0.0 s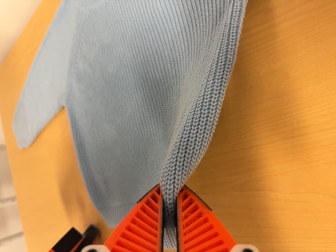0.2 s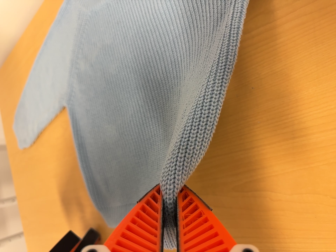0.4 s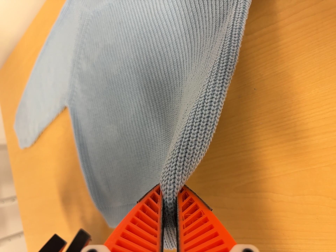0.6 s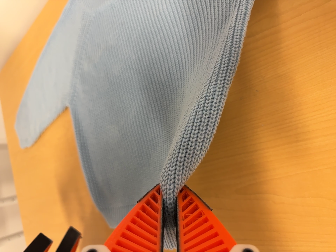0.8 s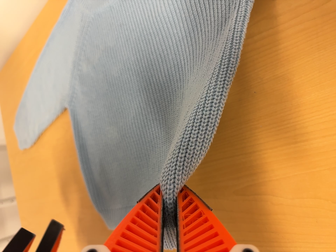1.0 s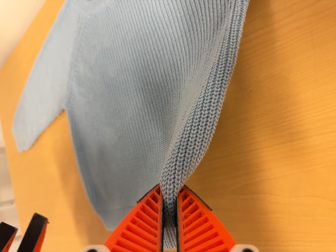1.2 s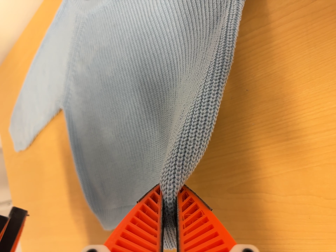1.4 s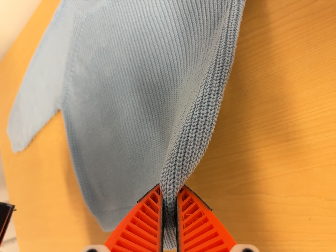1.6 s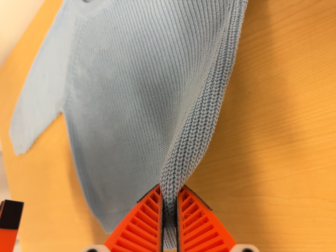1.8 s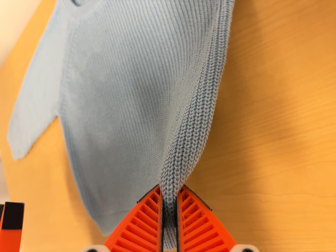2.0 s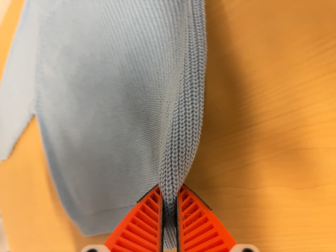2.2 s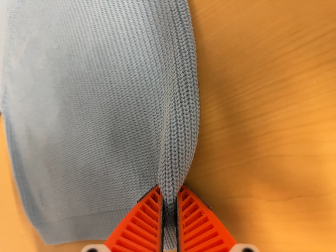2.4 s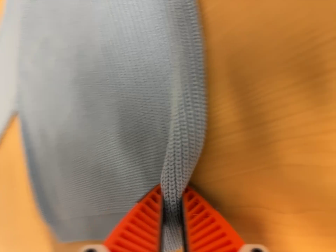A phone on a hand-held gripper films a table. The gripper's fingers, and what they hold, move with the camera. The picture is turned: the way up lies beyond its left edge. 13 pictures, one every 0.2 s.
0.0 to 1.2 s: The camera keeps its place and its aim.
1.2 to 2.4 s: The camera travels to its right and forward, about 9 cm, so close, fixed things drift to the left.
The film runs backward here.
